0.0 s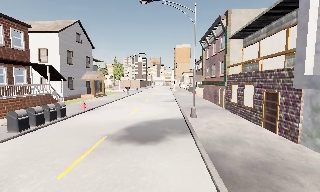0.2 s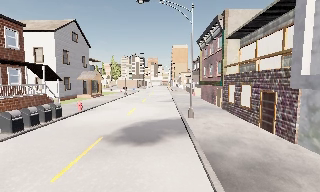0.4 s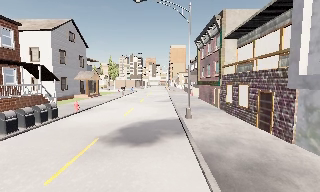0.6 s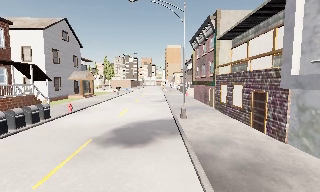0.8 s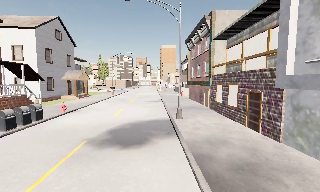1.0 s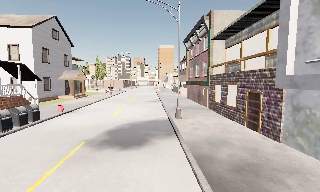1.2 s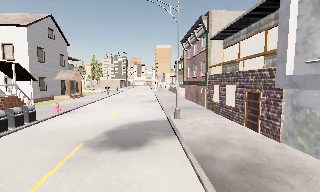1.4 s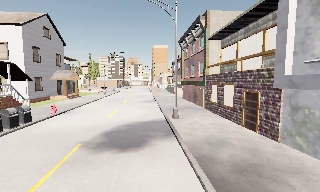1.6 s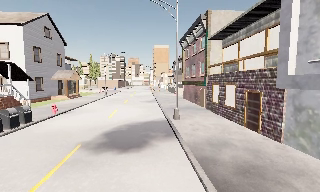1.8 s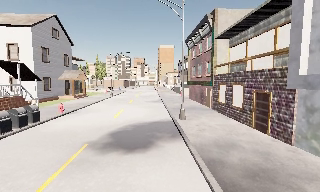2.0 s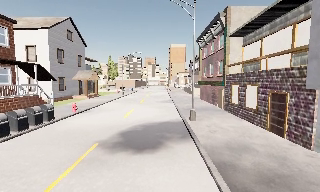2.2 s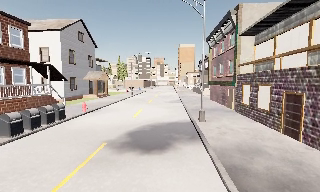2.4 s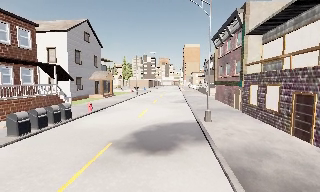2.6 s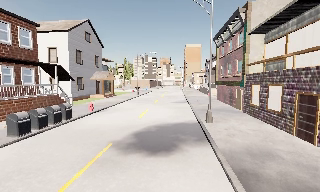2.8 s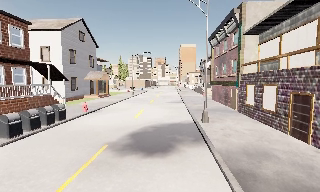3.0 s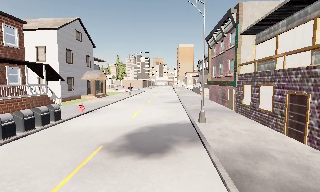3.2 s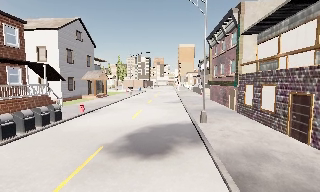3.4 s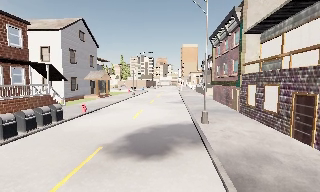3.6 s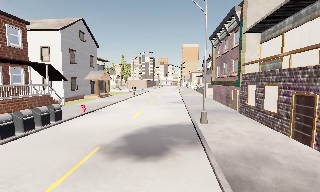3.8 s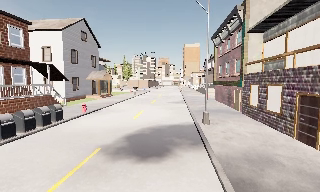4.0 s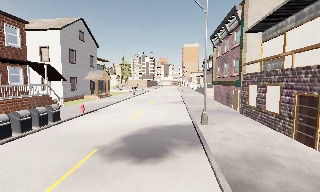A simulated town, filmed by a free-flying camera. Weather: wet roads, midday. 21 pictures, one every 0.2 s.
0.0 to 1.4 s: The camera travels forward, about 0.5 m, so what stands in front looms larger.
1.4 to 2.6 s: The scene slides to the right, as the camera pans about 10 degrees to its left.
2.6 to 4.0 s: The camera travels forward, about 0.5 m, so what stands in front looms larger.
The film runs forward here.
